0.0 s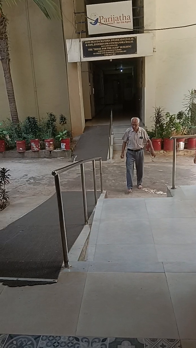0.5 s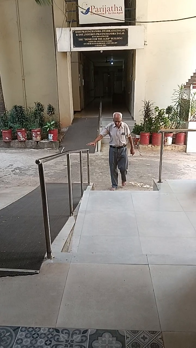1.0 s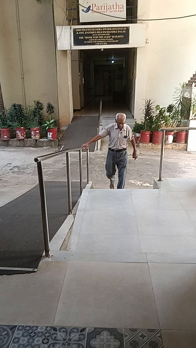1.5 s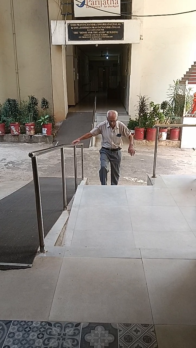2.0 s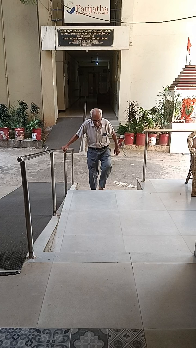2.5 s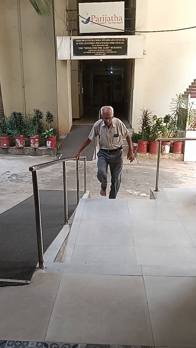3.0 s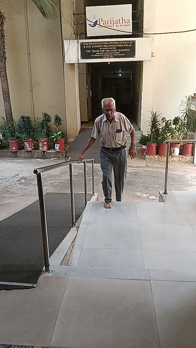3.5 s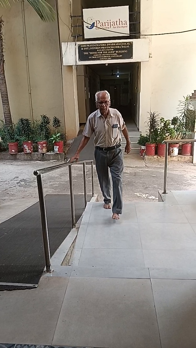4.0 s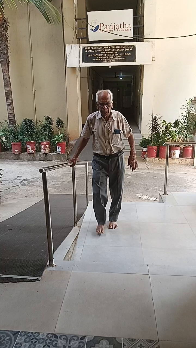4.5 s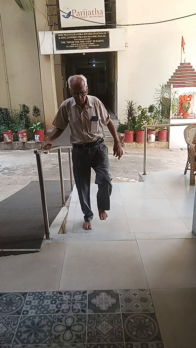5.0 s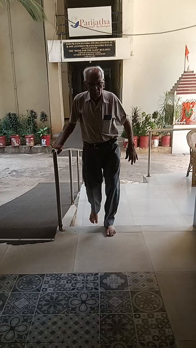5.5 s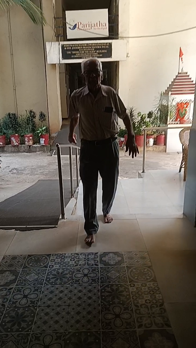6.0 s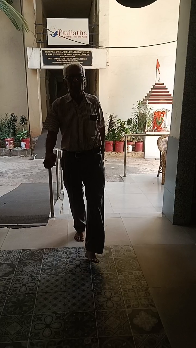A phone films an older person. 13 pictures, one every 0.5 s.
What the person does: Climbing stairs.
